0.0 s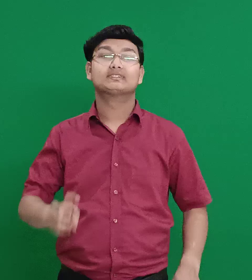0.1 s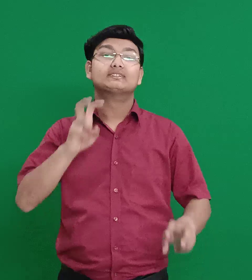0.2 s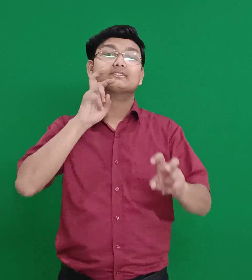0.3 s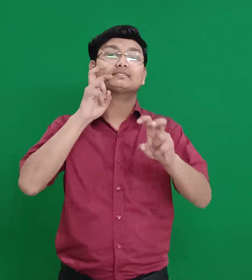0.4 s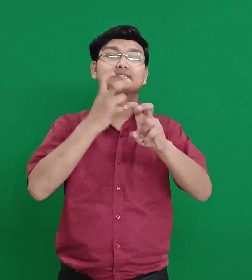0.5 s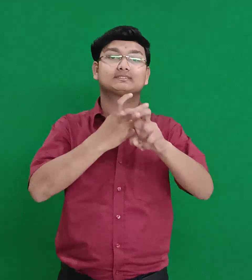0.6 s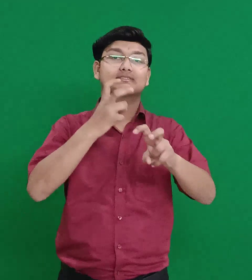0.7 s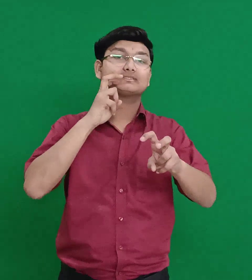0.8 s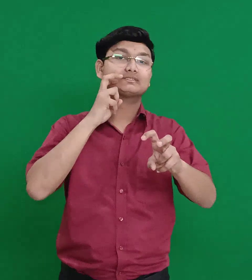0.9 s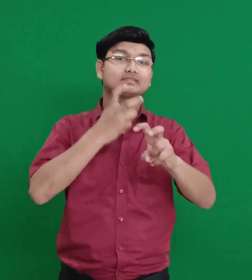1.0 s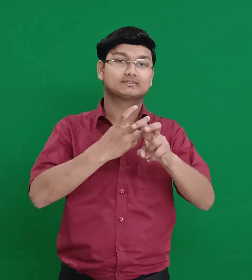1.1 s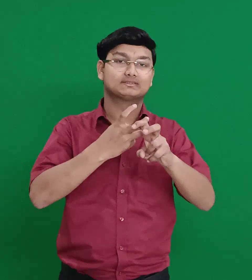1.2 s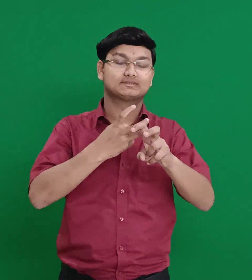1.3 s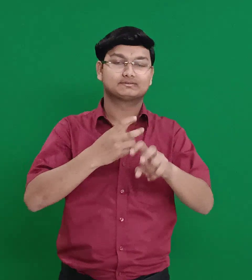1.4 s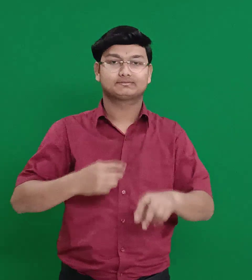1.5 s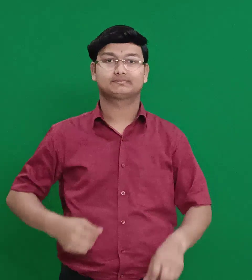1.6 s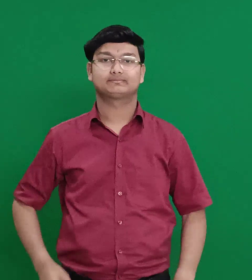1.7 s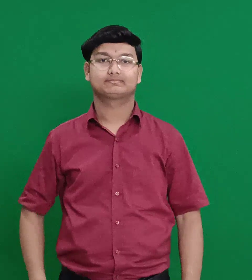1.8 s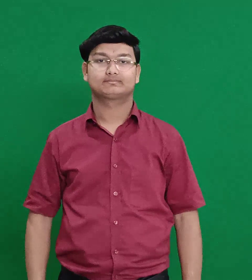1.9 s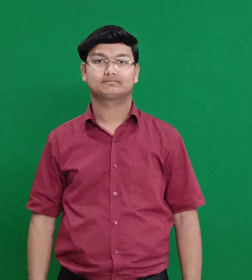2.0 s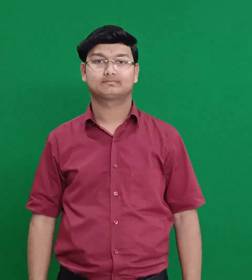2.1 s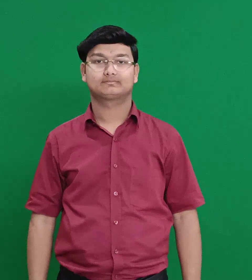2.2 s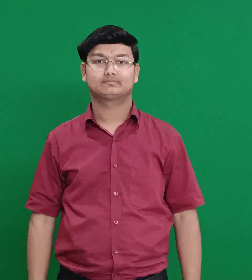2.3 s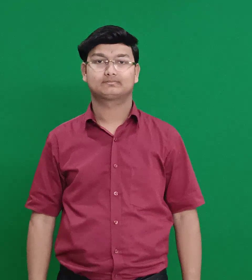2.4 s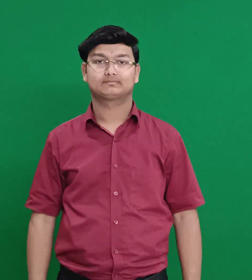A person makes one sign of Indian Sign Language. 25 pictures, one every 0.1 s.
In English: abiezer
